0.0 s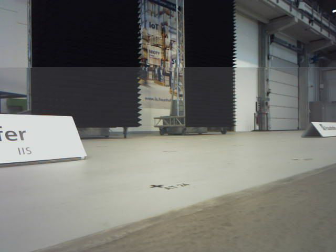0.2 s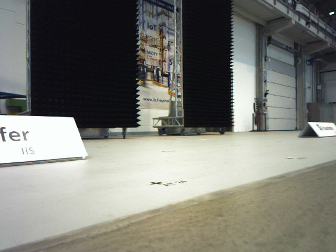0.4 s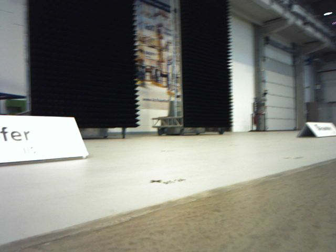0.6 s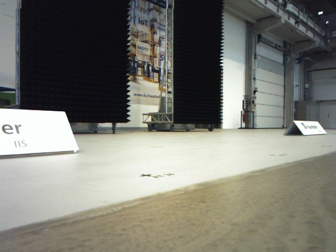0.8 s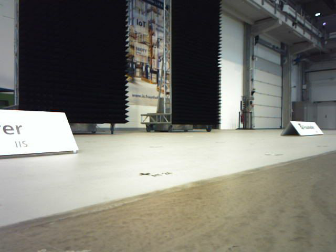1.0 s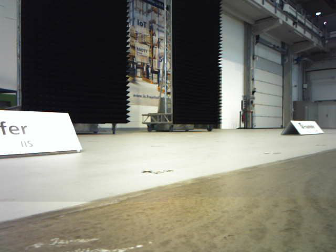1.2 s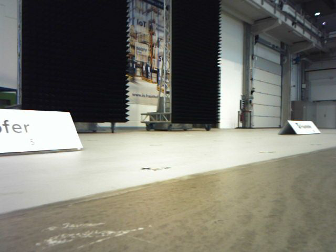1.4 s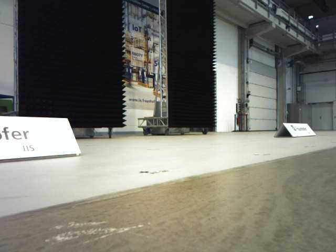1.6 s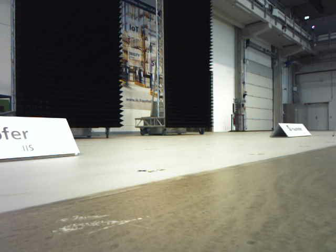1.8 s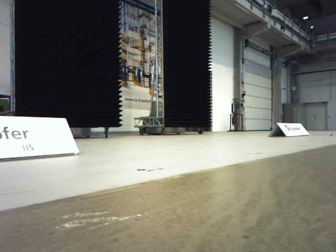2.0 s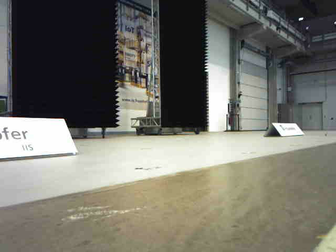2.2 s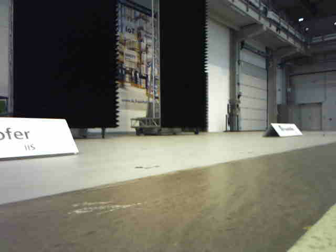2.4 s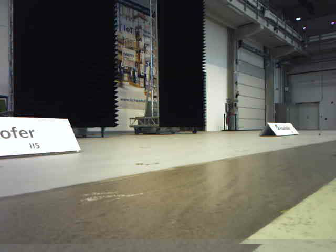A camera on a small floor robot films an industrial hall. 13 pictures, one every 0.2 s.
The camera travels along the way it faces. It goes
backward.
0.0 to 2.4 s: The camera travels backward, about 0.4 m, so what stands in front gets smaller.
The film runs backward here.
